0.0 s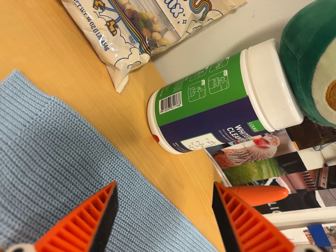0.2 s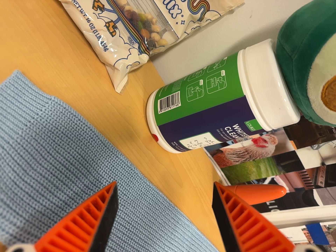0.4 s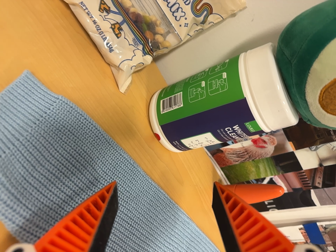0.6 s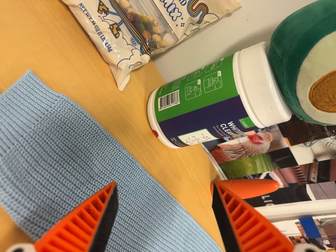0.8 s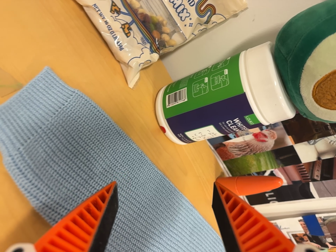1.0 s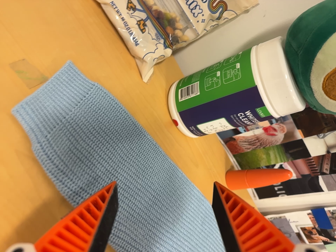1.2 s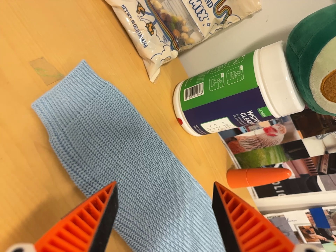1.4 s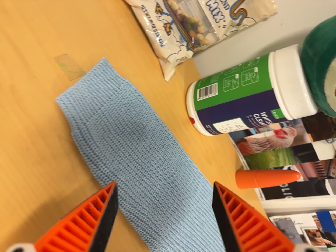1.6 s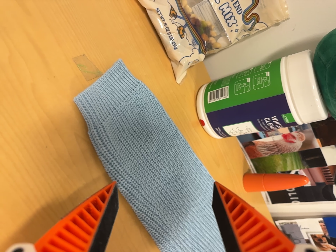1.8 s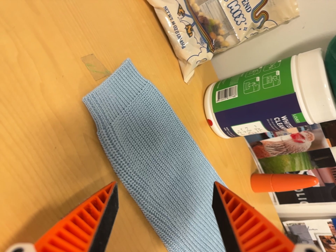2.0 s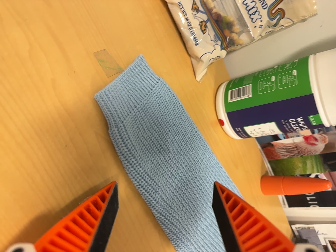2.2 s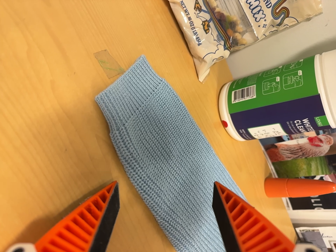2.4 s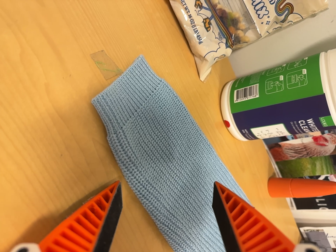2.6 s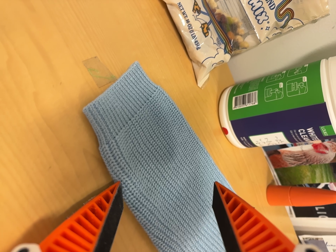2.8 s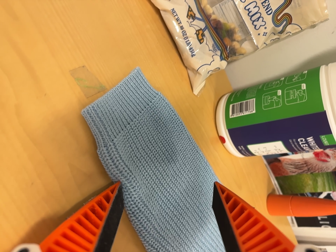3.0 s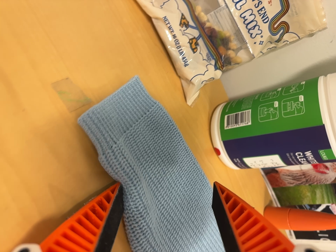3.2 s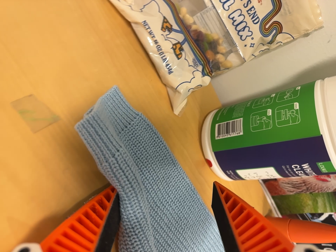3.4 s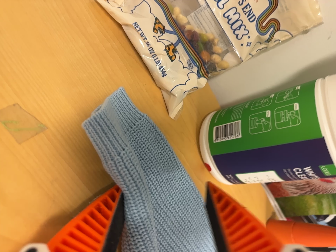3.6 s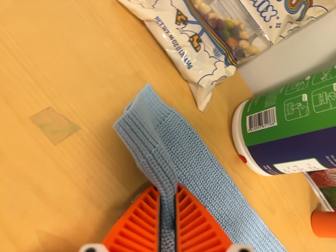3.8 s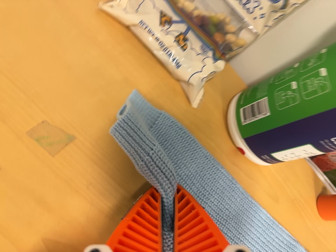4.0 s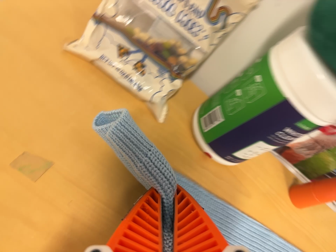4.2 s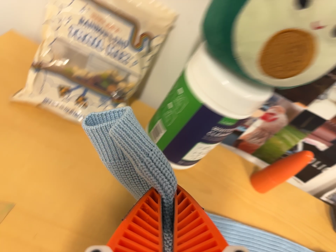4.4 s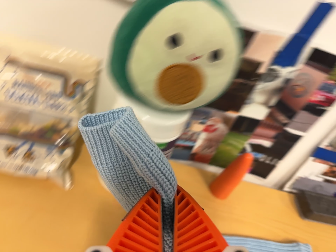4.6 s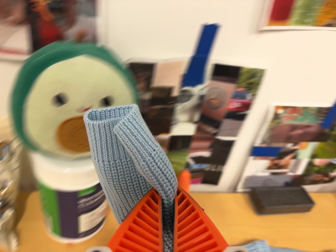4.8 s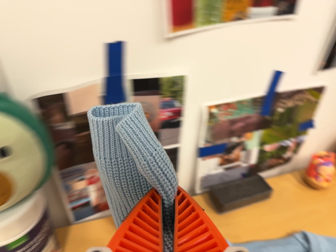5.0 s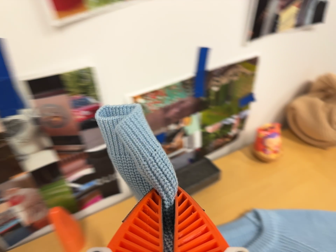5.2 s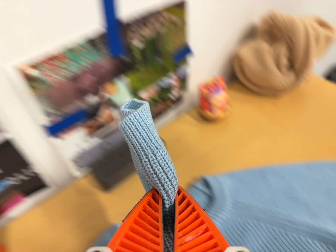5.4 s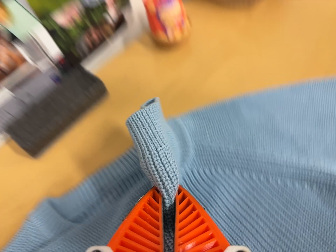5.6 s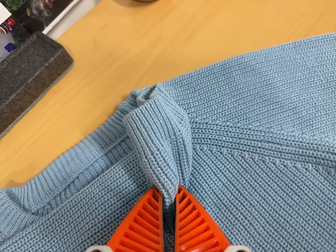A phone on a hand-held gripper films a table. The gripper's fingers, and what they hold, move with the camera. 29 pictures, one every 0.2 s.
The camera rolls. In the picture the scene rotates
counterclockwise.
0.0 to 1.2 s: The camera travels backward, about 7 cm, so what stands in front gets smaller.
1.2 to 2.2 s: The camera travels to its left, about 4 cm, so close, fixed things drift to the right.
2.2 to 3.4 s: The camera travels forward, to its right and toward the top of its view, about 10 cm, so what stands in front looms larger.
3.4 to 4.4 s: The camera travels to its right and backward, about 18 cm, so close, fixed things drift to the left. Its aim tips toward the top of its view by about 10 degrees, and the scene shifts downward. It rolls about its line of sight by about 40 degrees, and the scene rotates counterclockwise.
4.4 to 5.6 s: The camera pans to its right by about 25 degrees. It travels to its right and forward, about 50 cm, so close, fixed things drift to the left. Its aim tips toward the bottom of its view by about 30 degrees, and the scene shifts upward. It rolls about its line of sight by about 55 degrees, and the scene rotates counterclockwise.
The film runs forward here.
